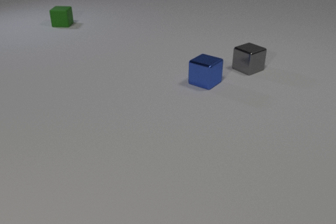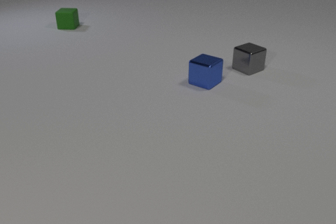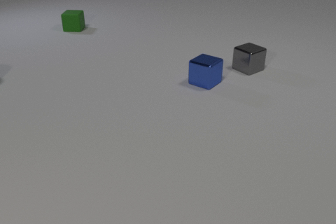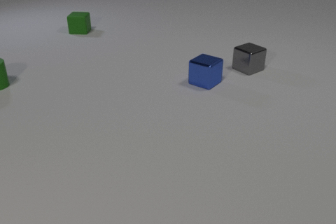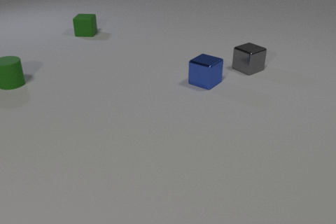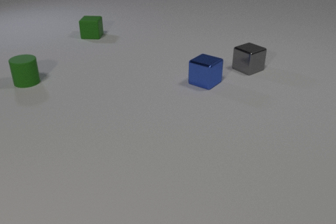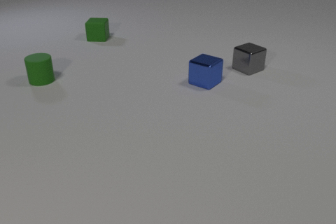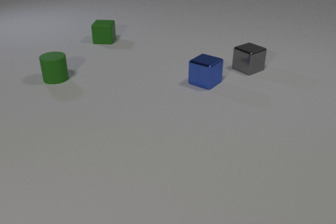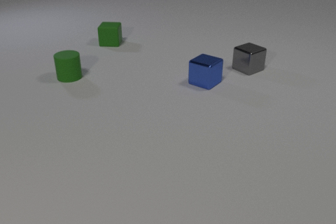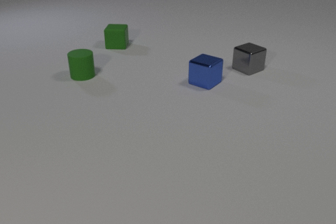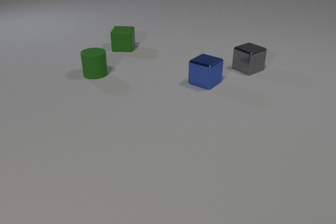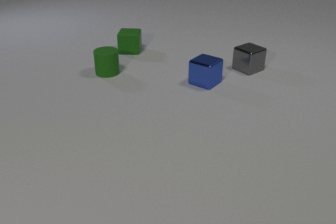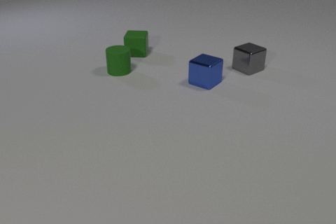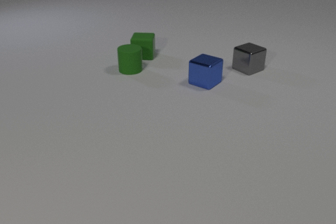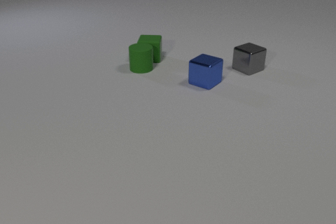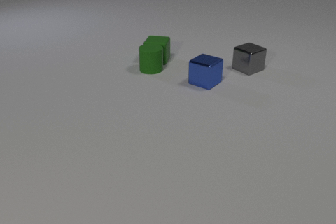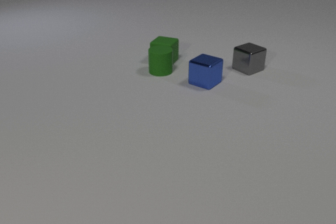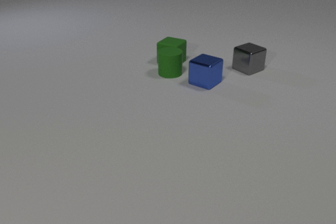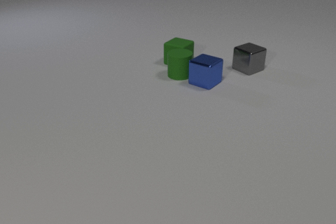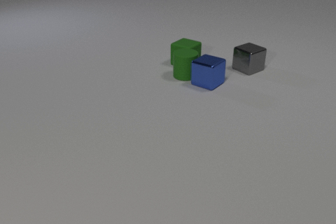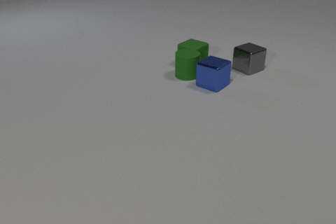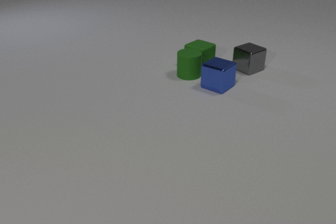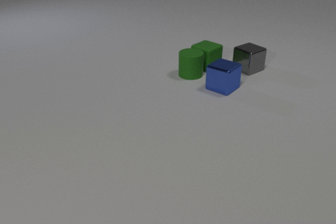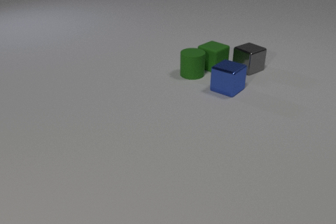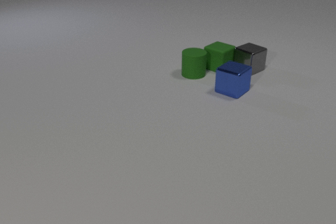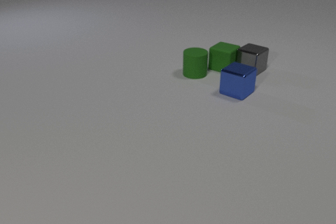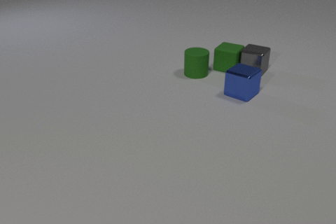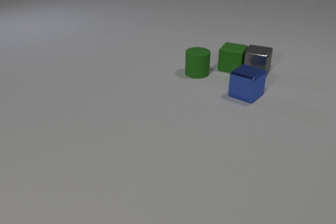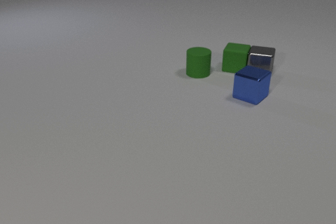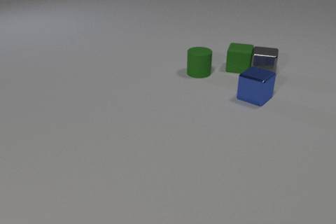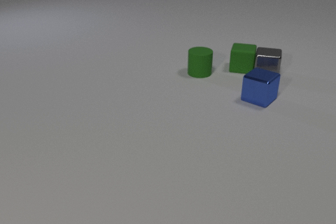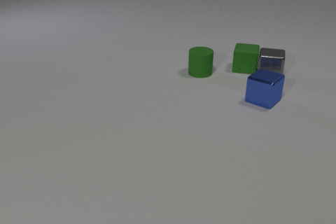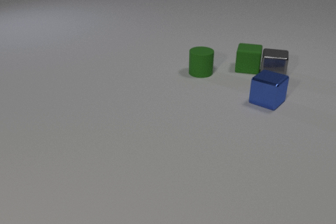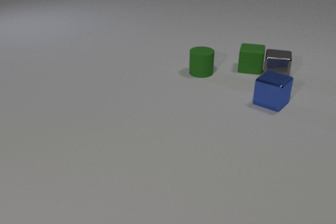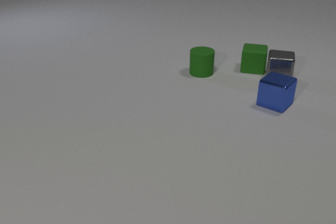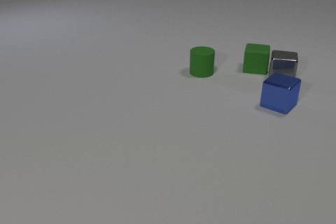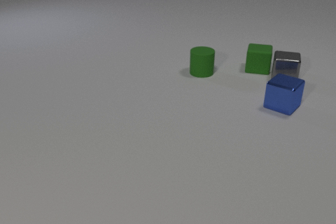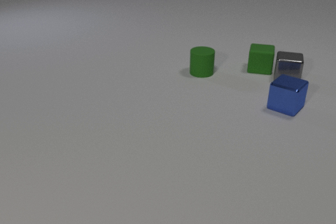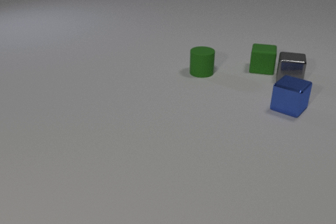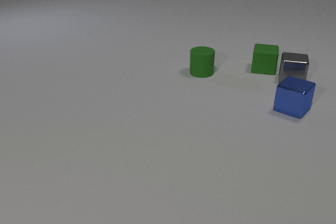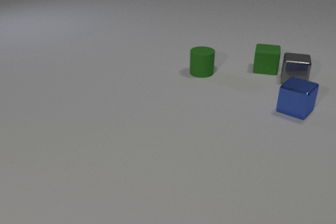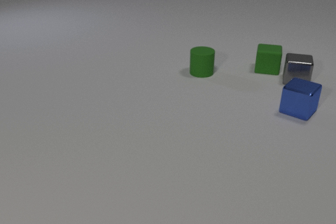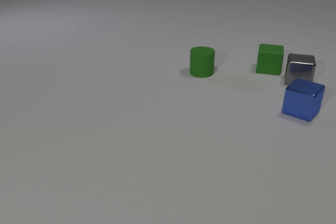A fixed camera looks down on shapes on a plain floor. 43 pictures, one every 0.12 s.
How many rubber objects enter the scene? 1.
Are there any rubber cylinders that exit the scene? no.
What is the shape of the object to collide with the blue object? cylinder.
0.00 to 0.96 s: The green rubber cylinder comes in at the left edge, slides to the right. The green rubber cube slides toward the camera and to the right.
0.96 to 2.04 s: The green rubber cylinder slides to the right. The green rubber cube slides to the right and toward the camera, spins so that its near face slides to the left, clockwise seen from above. The green rubber cylinder and the green rubber cube collide.
2.04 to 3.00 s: The green rubber cylinder slides to the right. The green rubber cube slides to the right. The blue metal cube slides to the right and toward the camera. The green rubber cylinder and the blue metal cube collide. The green rubber cube and the gray metal cube collide.
3.00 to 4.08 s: The green rubber cylinder slides to the right. The green rubber cube slides to the right, spins counterclockwise seen from above by about 15 degrees, its near face sliding to the right. The blue metal cube slides to the right and toward the camera. The gray metal cube slides to the right, spins counterclockwise seen from above by about 30 degrees, its near face sliding to the right.
4.08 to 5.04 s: The green rubber cube slides to the right. The blue metal cube slides to the right. The gray metal cube slides to the right.
